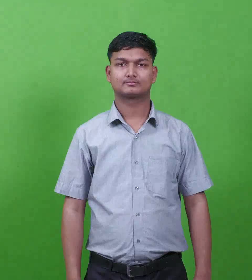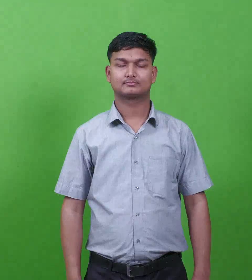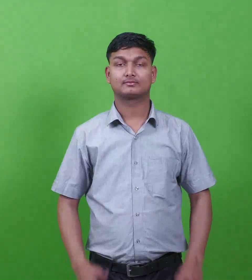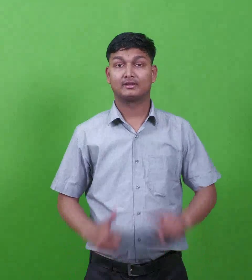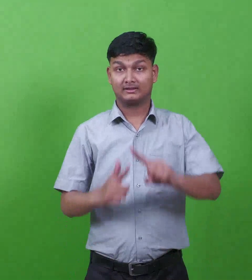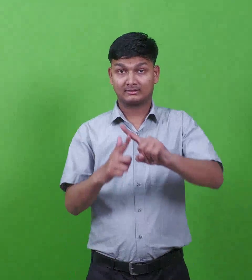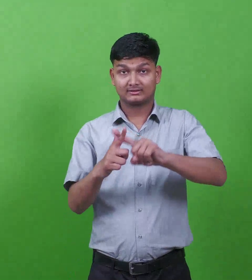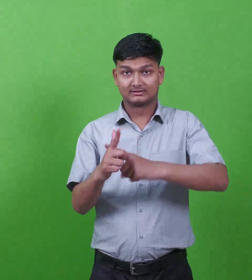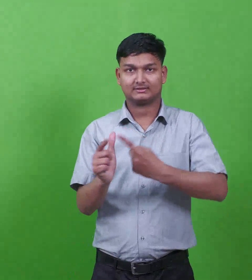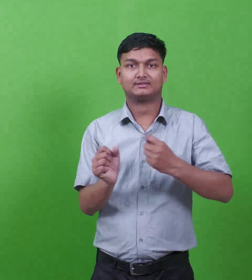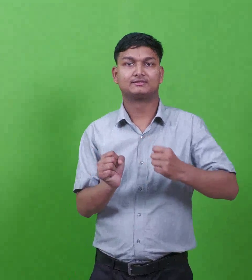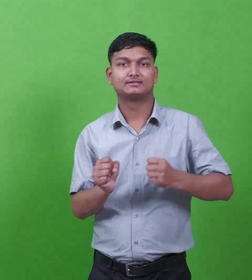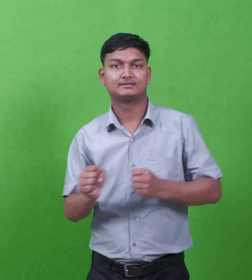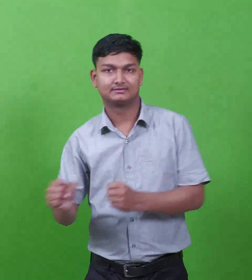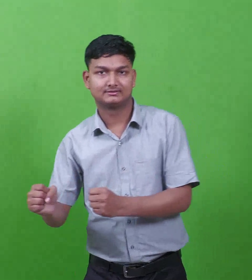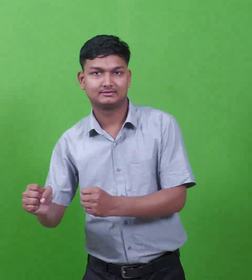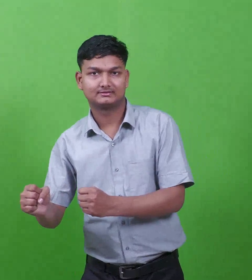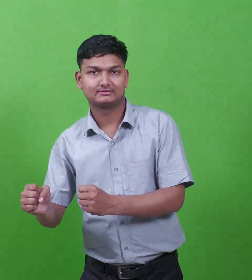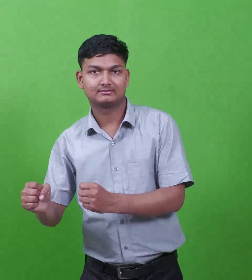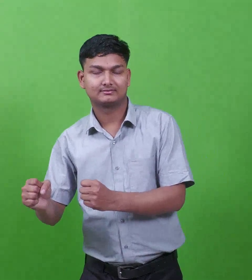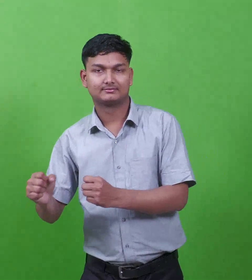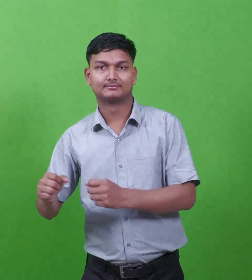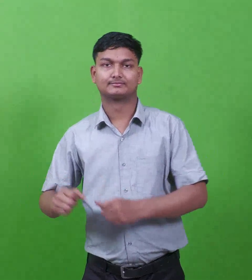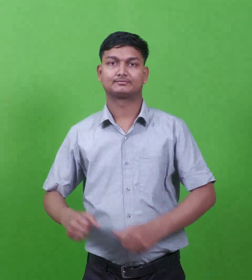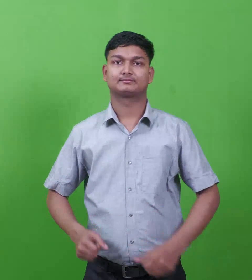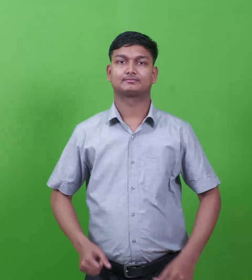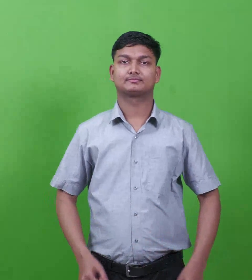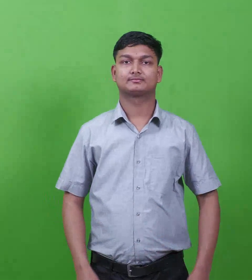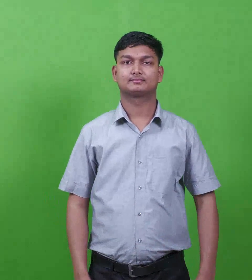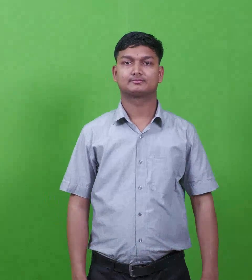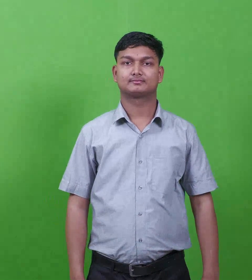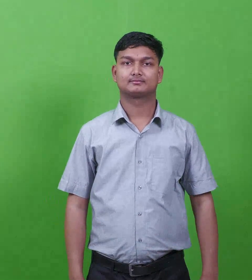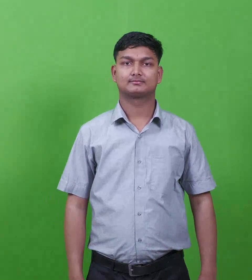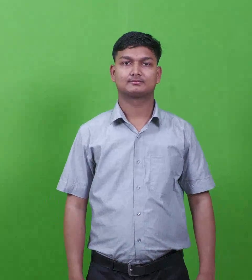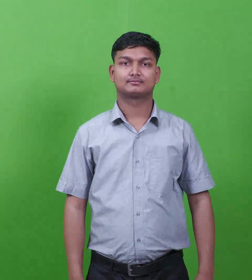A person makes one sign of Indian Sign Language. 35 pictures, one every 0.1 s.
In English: joseph carpenter
